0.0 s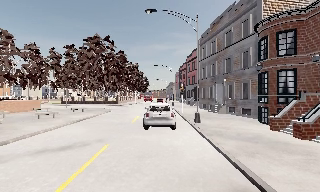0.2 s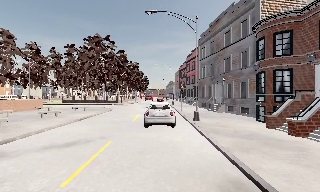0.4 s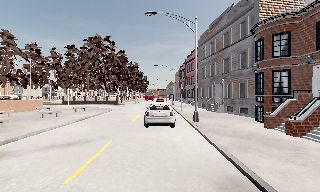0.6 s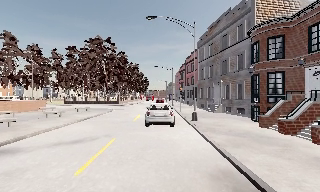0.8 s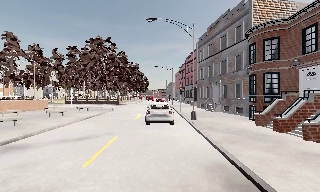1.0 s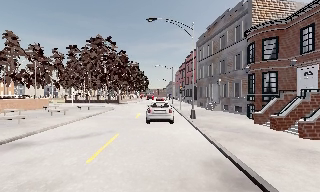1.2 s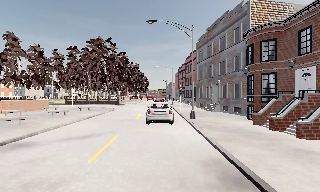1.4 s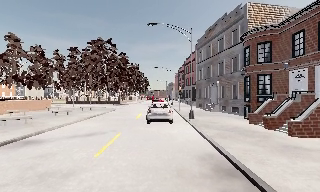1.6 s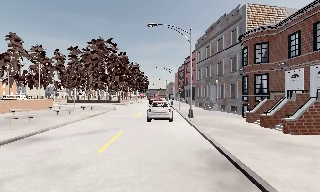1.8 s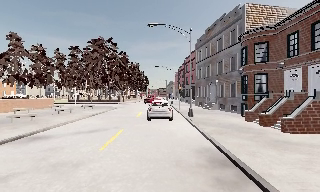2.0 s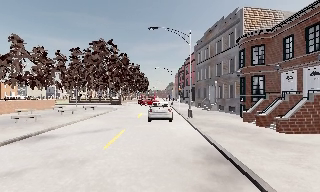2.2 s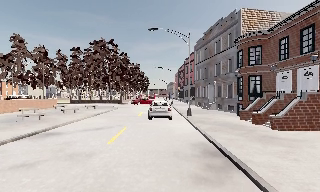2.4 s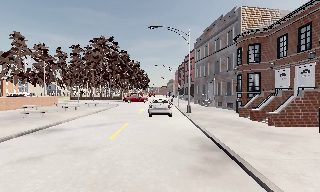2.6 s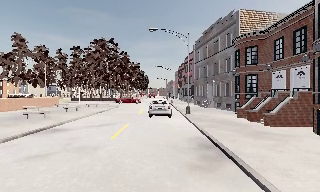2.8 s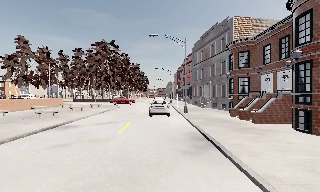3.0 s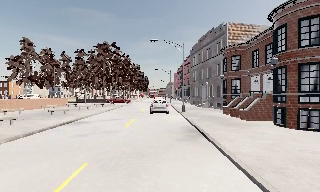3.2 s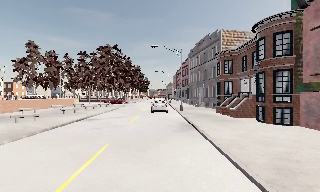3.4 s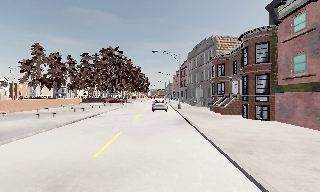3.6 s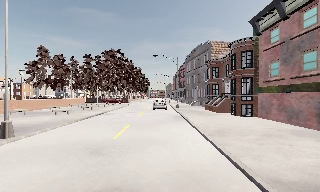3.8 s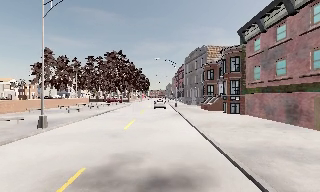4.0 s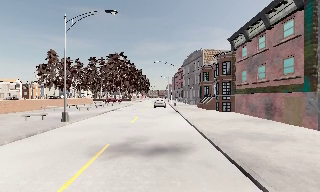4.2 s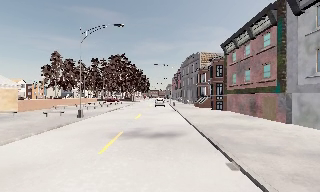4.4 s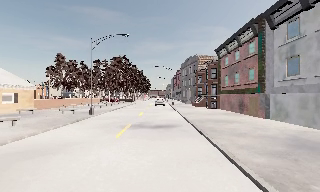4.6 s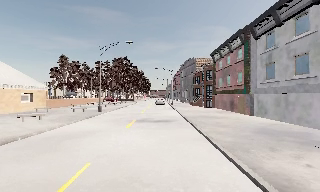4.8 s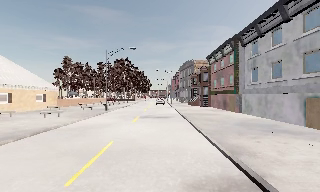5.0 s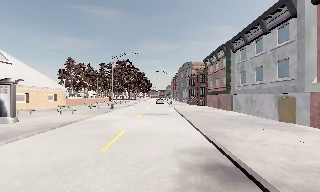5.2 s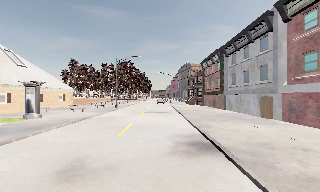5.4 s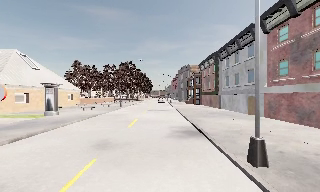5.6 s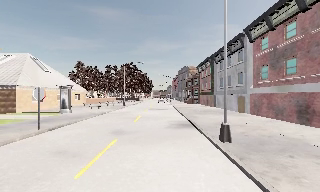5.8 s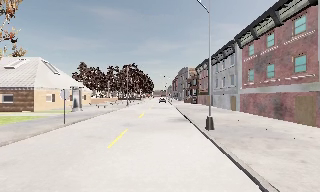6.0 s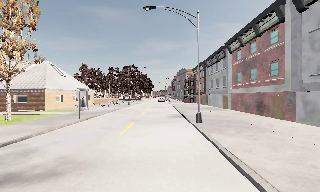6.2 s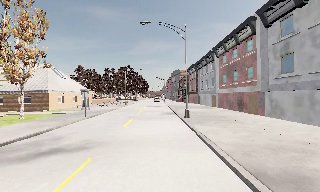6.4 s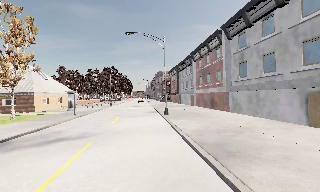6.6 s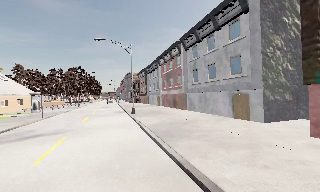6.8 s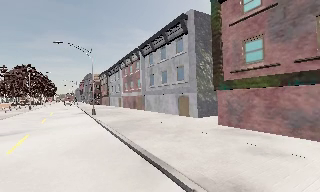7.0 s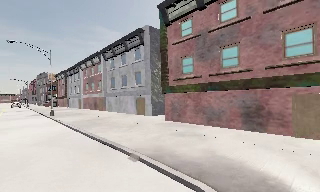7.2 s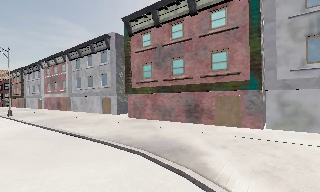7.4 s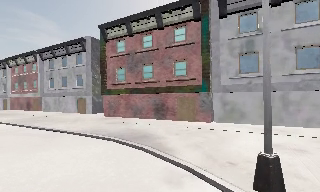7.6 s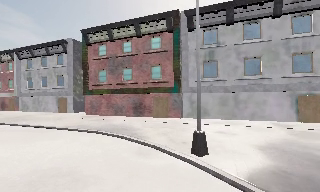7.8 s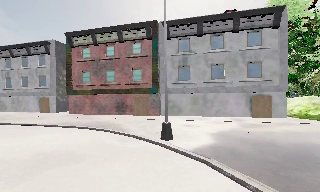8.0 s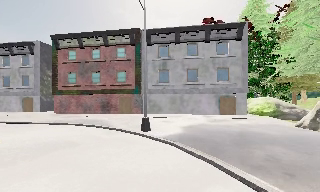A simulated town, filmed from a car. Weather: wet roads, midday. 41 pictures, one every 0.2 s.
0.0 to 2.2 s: The camera travels backward, about 3 m, so what stands in front gets smaller.
2.2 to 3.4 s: The camera travels backward, about 7 m, so what stands in front gets smaller. It gains speed.
3.4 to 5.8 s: The camera travels backward, about 25 m, so what stands in front gets smaller.
5.8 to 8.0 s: The camera swings to its right by about 80 degrees, and the scene slides to the left. It travels backward, about 20 m.
The film runs backward here.
